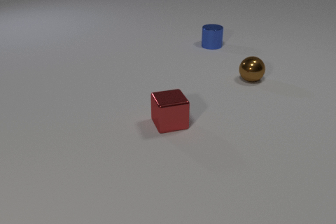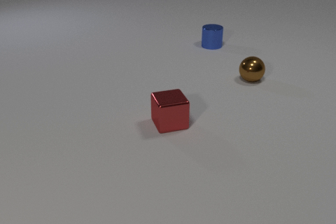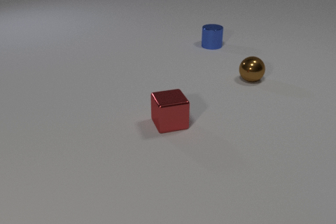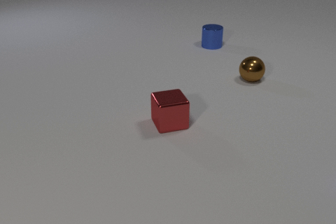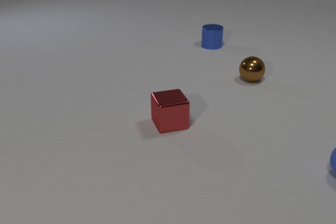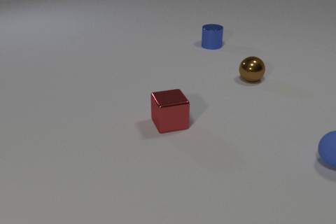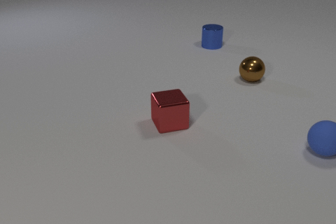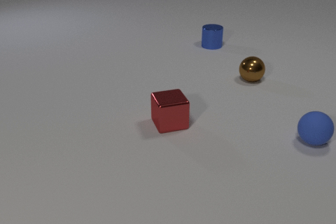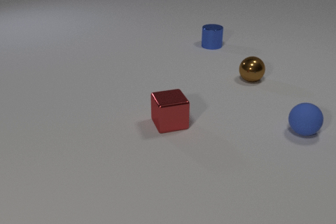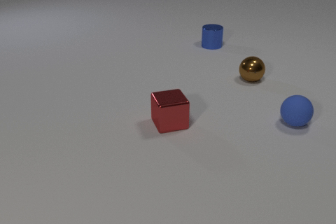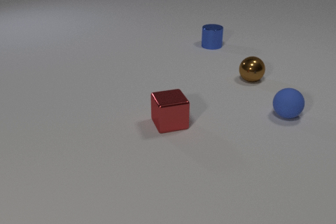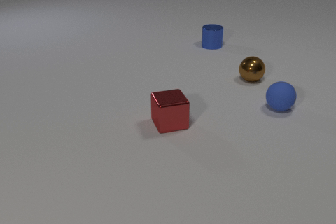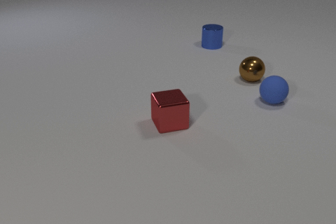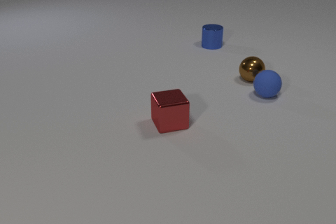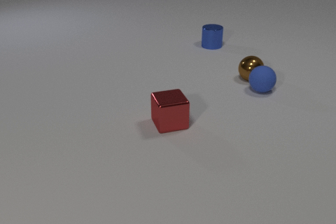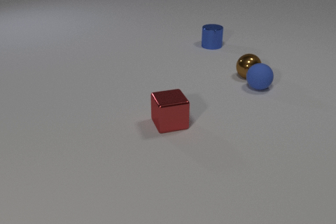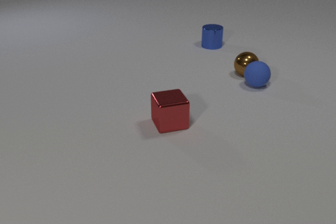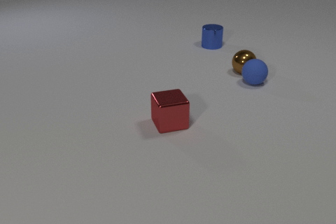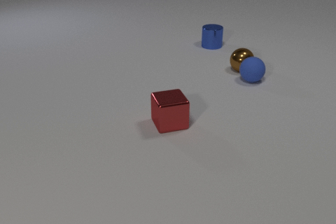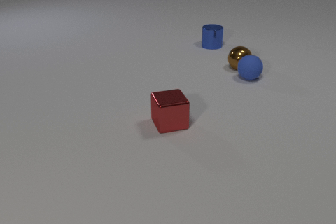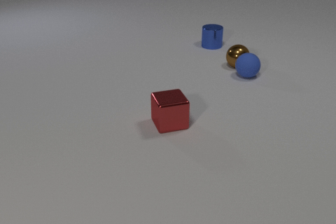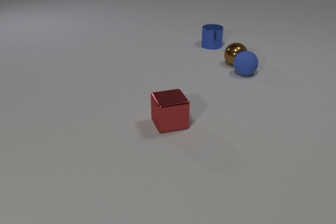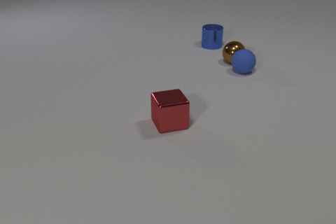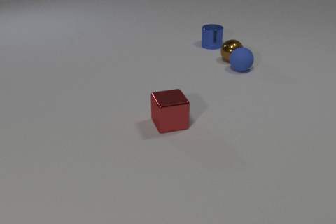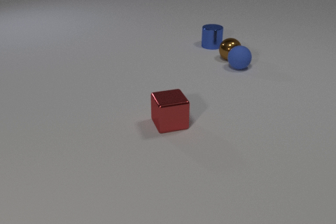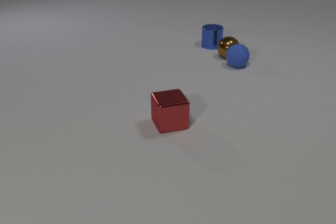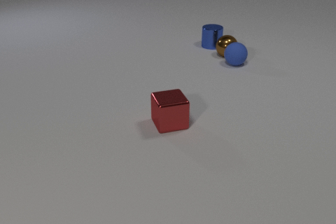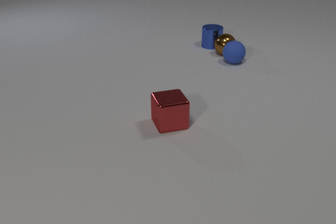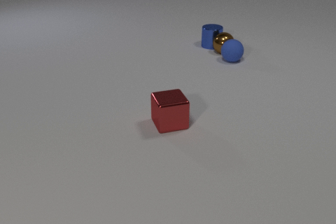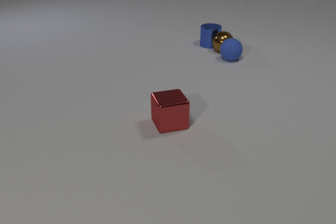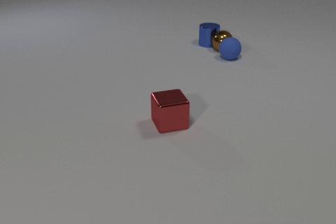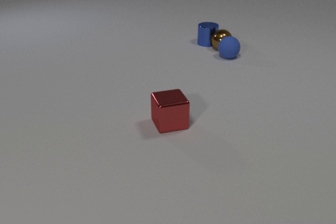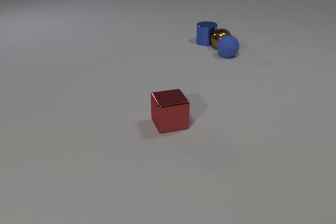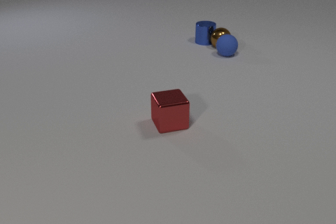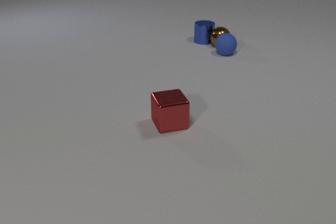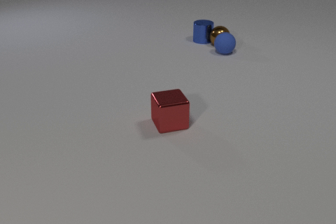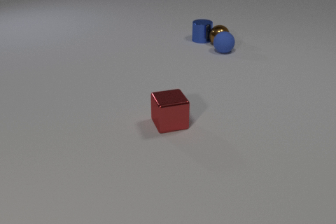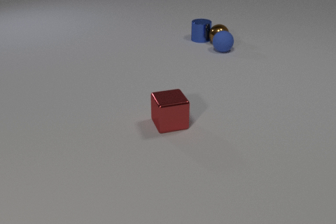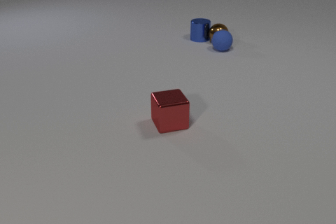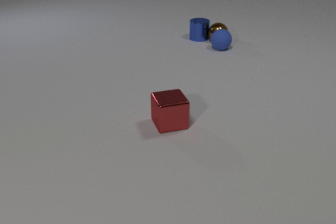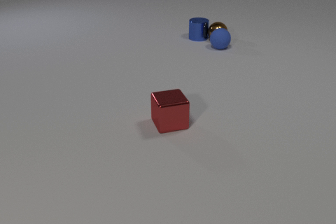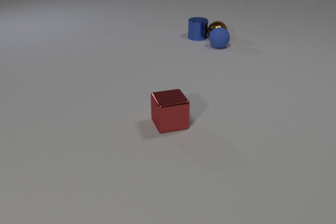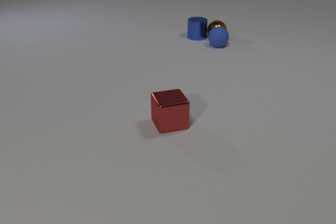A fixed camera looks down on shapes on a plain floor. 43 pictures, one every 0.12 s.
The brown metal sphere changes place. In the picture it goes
away from the camera.
The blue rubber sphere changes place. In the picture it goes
away from the camera.
0.00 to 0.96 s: The blue rubber sphere comes in at the right edge, rolls away from the camera and to the left.
0.96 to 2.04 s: The blue rubber sphere rolls away from the camera and to the left. The brown metal sphere rolls away from the camera and to the left. The blue rubber sphere and the brown metal sphere collide.
2.04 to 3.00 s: The blue rubber sphere rolls away from the camera and to the left. The brown metal sphere rolls away from the camera and to the left.
3.00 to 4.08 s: The blue rubber sphere rolls away from the camera. The brown metal sphere rolls away from the camera. The blue metal cylinder slides away from the camera and to the left. The brown metal sphere and the blue metal cylinder collide.
4.08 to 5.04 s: The blue rubber sphere rolls away from the camera. The brown metal sphere rolls away from the camera. The blue metal cylinder slides away from the camera and to the left.
What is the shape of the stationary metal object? cube.
What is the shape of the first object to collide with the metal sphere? sphere.
How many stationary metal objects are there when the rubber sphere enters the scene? 3.
